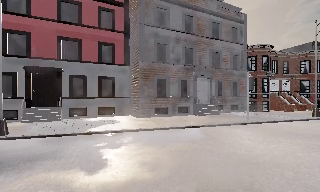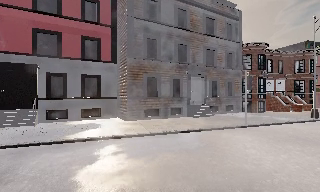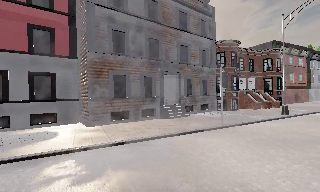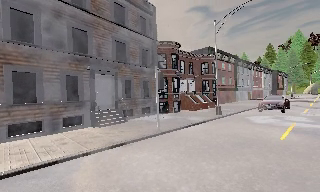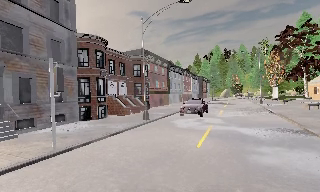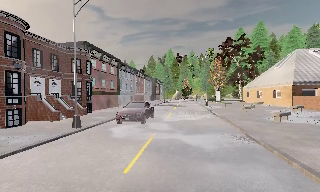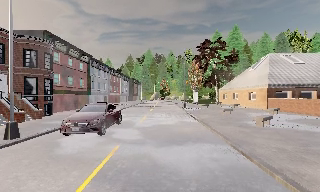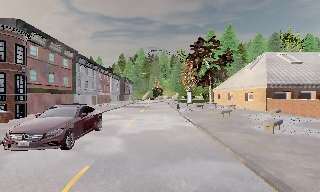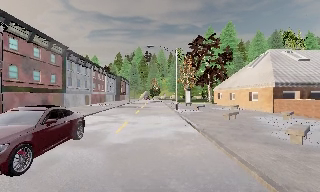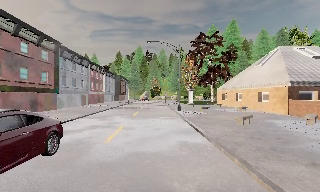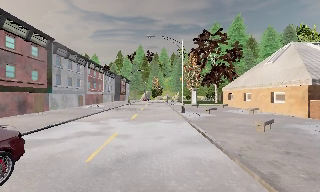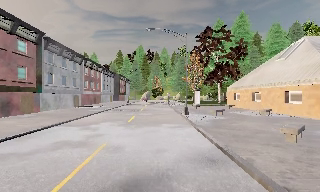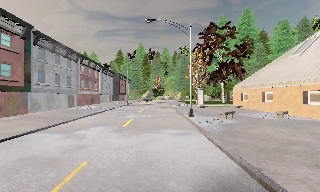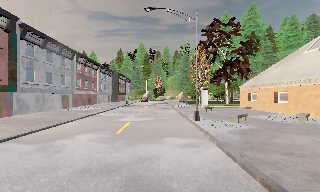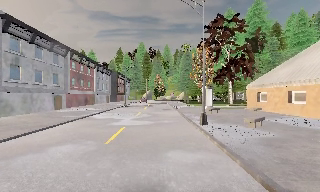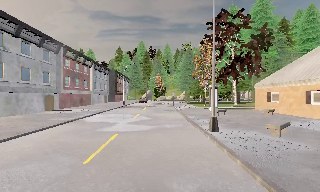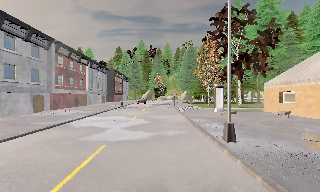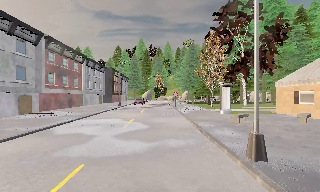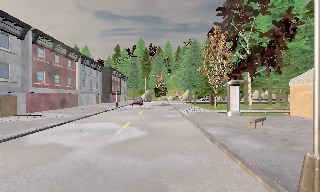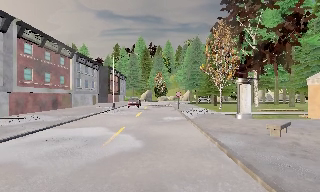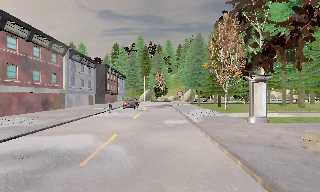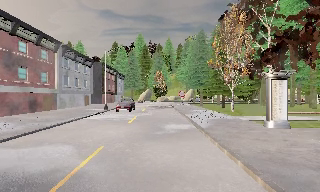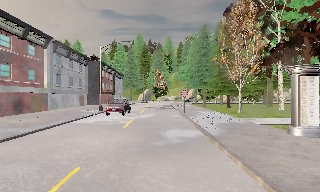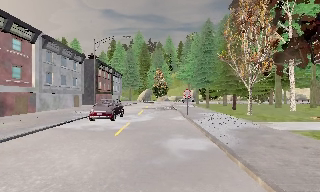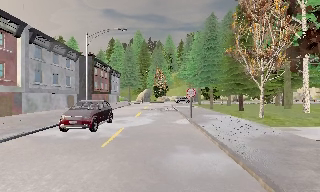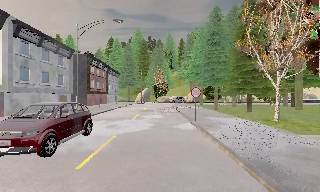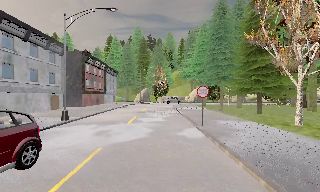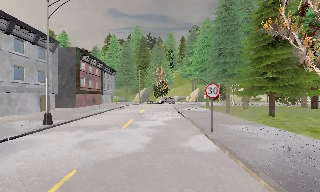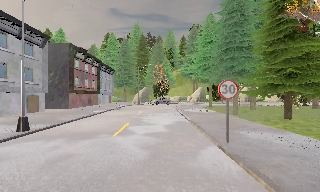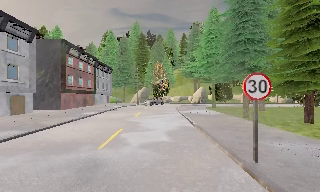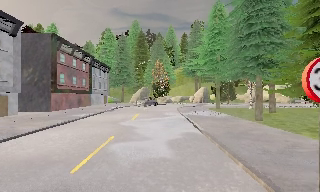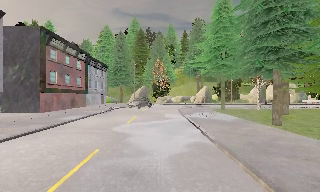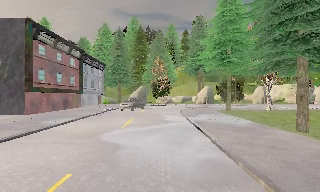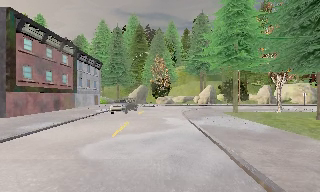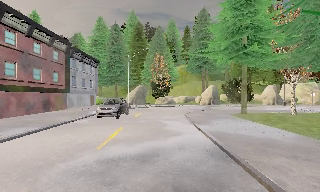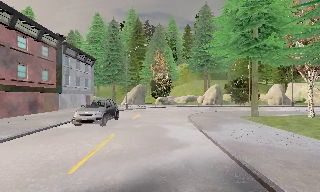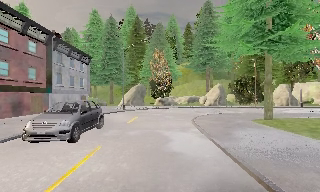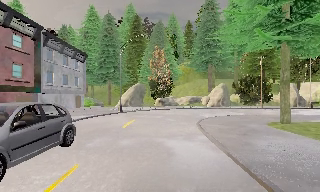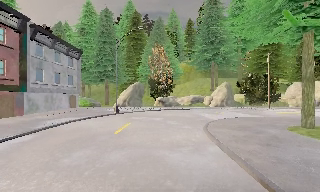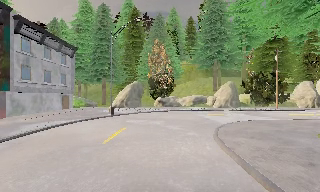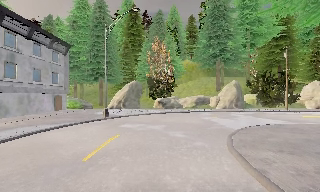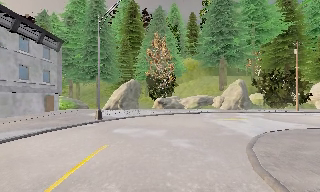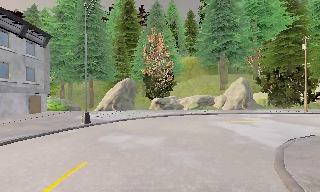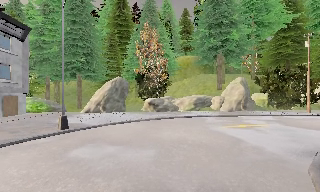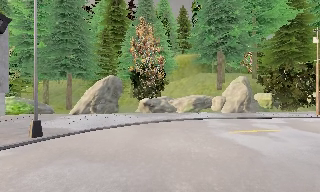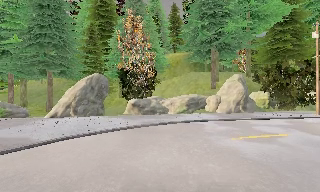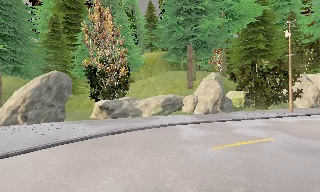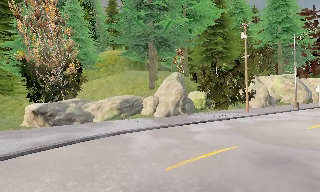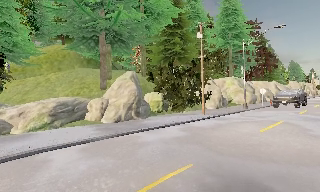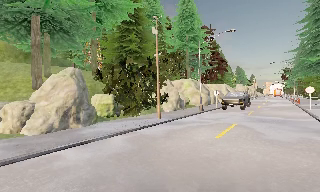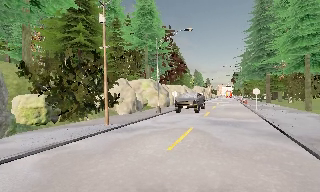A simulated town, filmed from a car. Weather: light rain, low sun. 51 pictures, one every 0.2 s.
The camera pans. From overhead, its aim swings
clockwise.
The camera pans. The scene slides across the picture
to the left.
0.0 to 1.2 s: The camera swings to its right by about 75 degrees, and the scene slides to the left. It travels forward and to its right, about 9 m.
1.2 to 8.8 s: The camera travels forward, about 60 m, so what stands in front looms larger.
8.8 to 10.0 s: The scene slides to the left, as the camera pans about 65 degrees to its right. It travels forward, about 10 m.
The film runs forward here.
